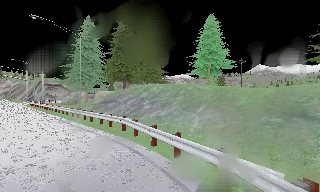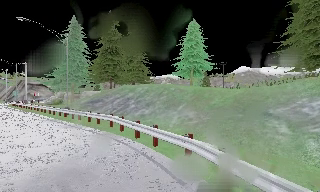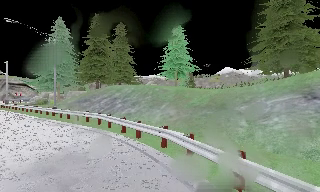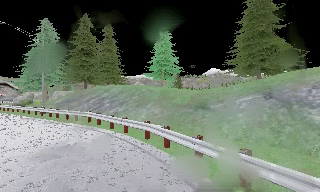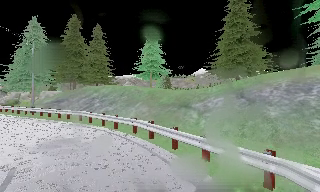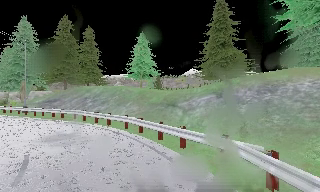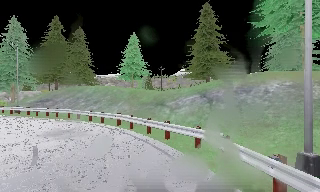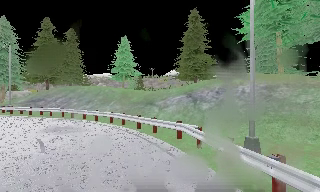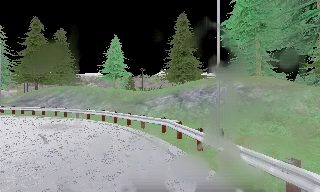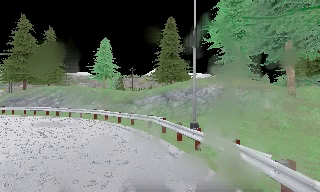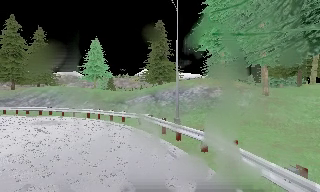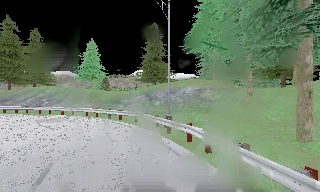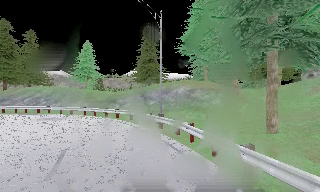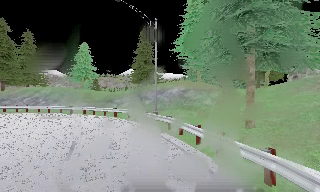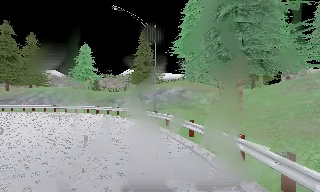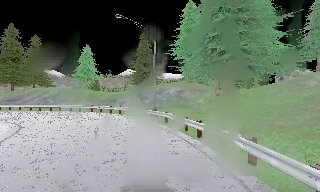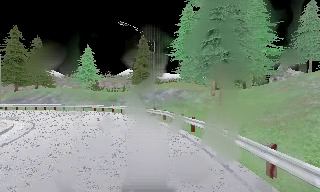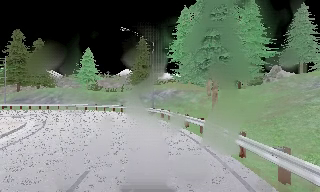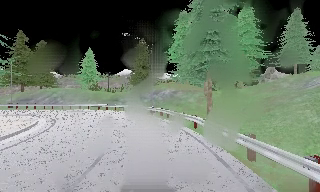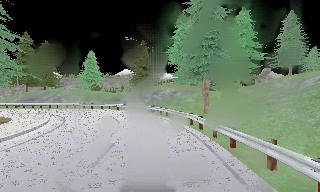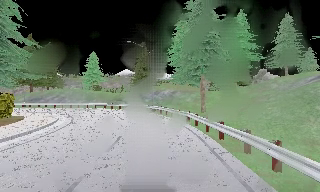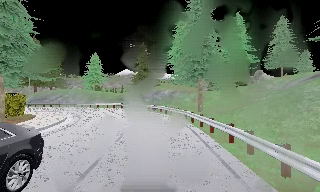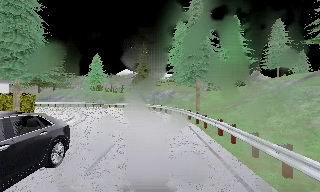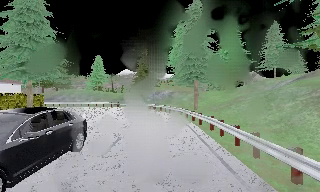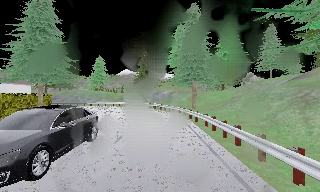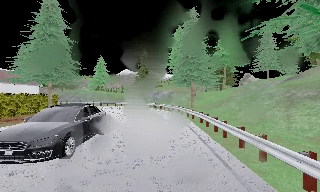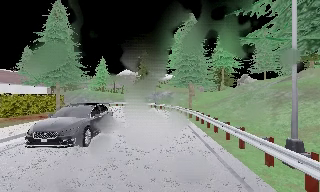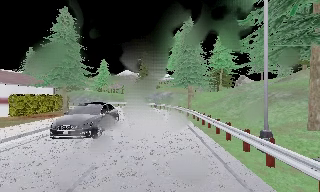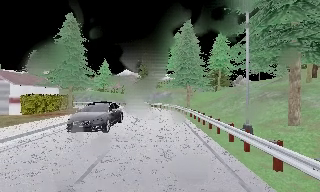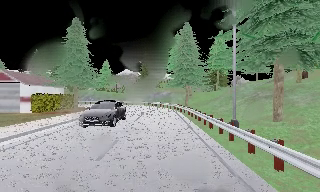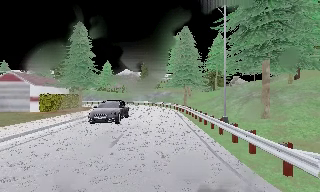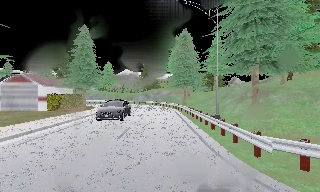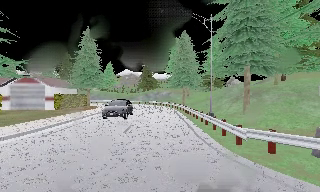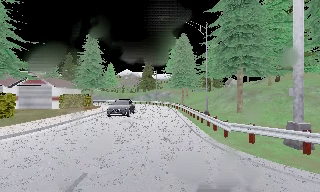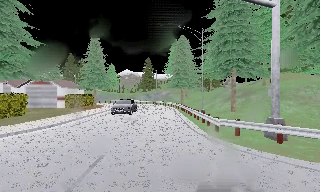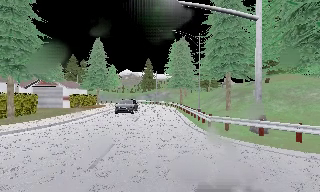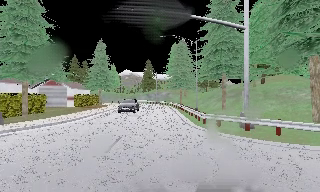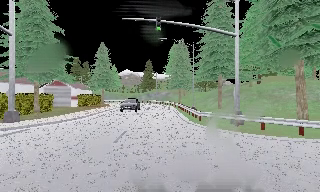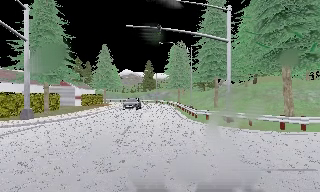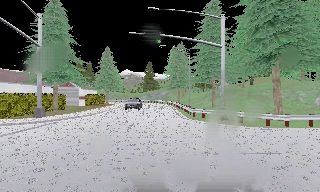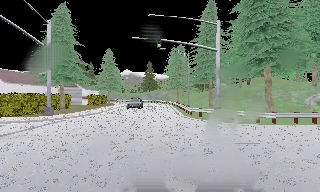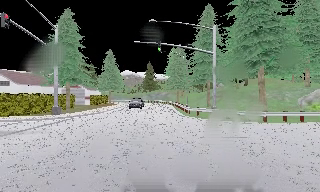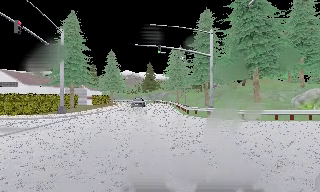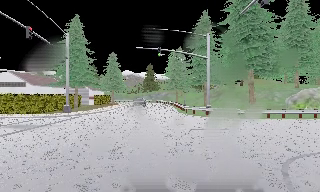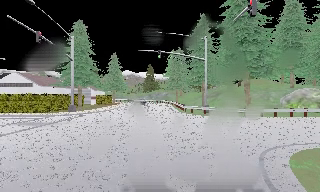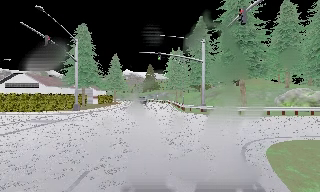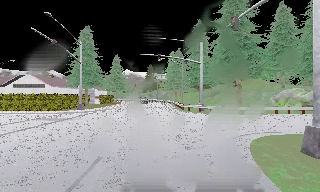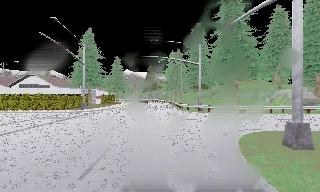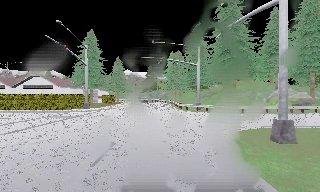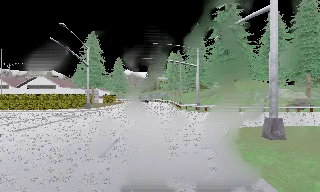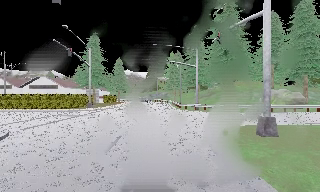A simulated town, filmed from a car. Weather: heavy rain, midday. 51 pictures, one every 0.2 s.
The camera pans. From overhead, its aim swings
clockwise.
The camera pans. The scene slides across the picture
to the left.
0.0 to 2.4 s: The scene slides to the left, as the camera pans about 40 degrees to its right. It travels backward, about 14 m.
2.4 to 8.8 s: The camera travels backward, about 35 m, so what stands in front gets smaller.
8.8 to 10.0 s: The camera travels backward, about 4.5 m, so what stands in front gets smaller. It loses speed.
The film runs backward here.
